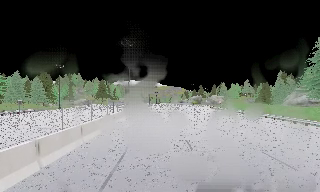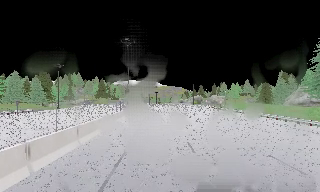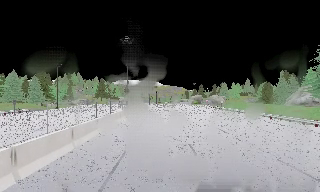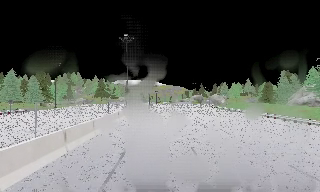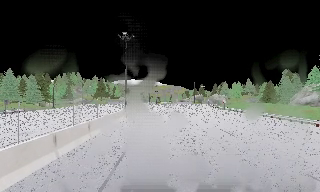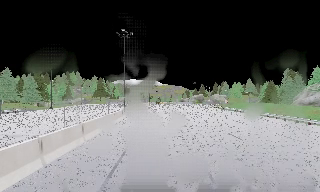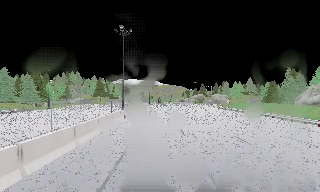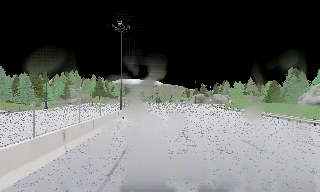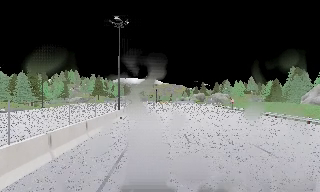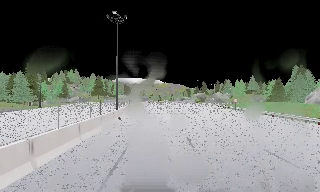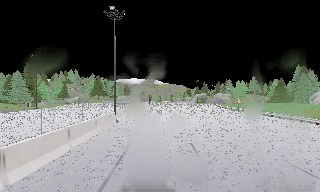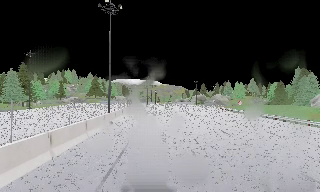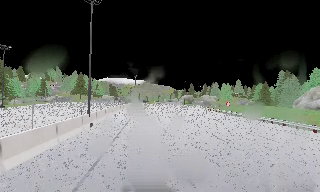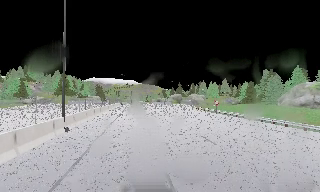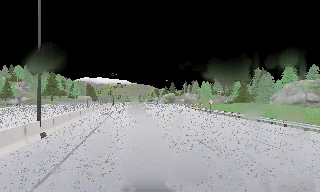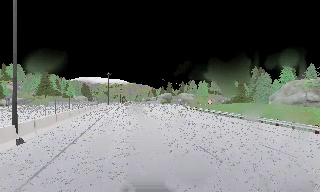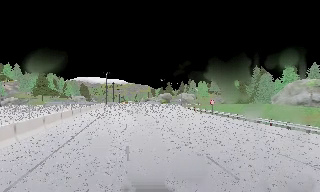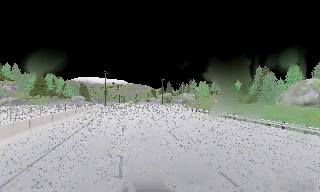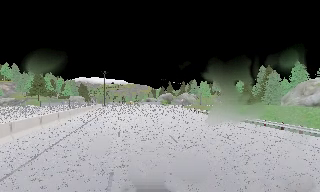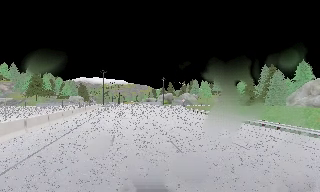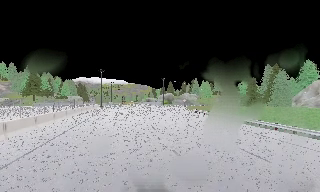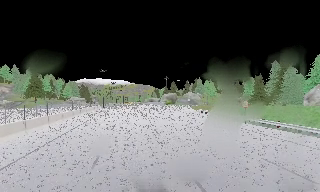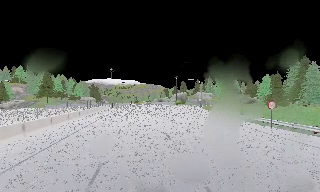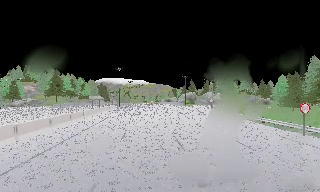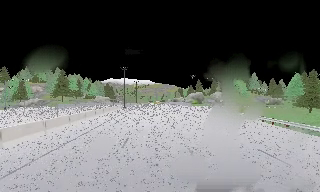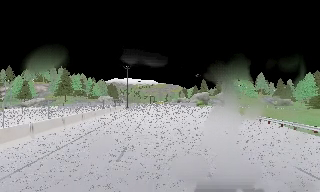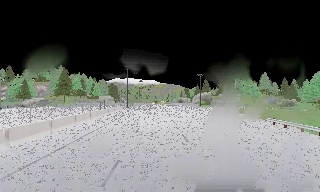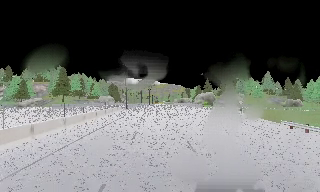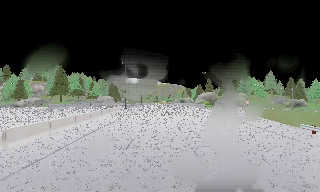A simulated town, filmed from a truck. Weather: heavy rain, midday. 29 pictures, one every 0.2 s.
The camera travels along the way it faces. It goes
forward.
0.0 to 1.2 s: The camera travels forward, about 4.5 m, so what stands in front looms larger. It gains speed.
1.2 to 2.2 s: The camera travels forward, about 5 m, so what stands in front looms larger.
2.2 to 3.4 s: The scene slides to the left, as the camera pans about 10 degrees to its right. It travels forward, about 8 m, so what stands in front looms larger.
3.4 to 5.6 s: The scene slides to the right, as the camera pans about 10 degrees to its left. It travels forward, about 19 m, so what stands in front looms larger.
The film runs forward here.
